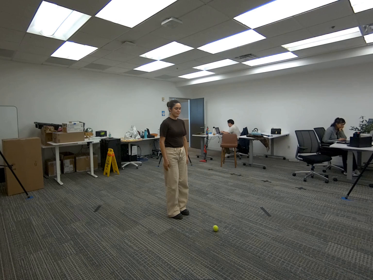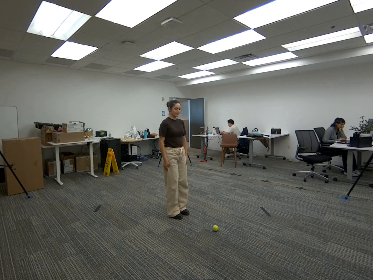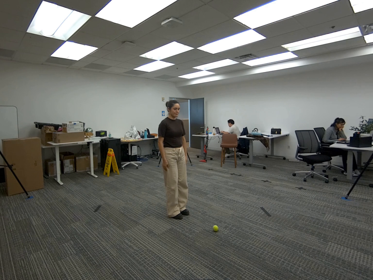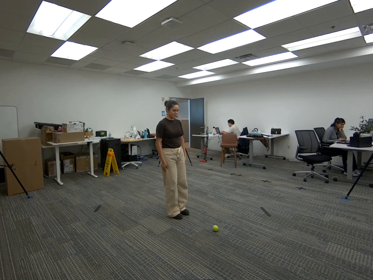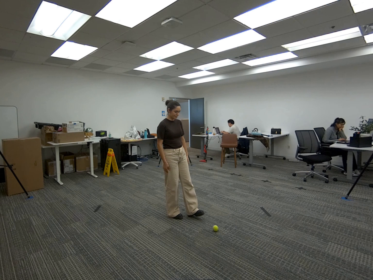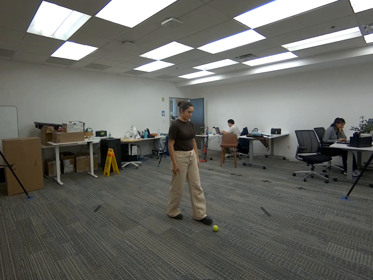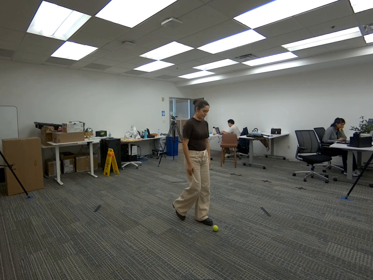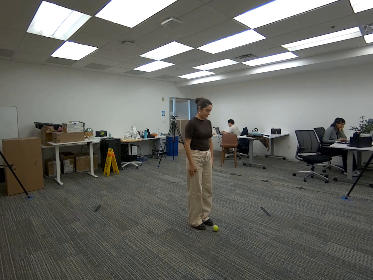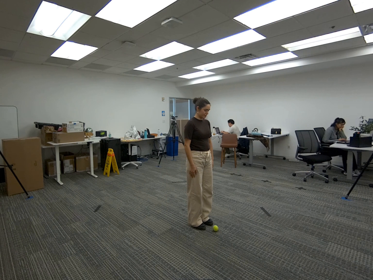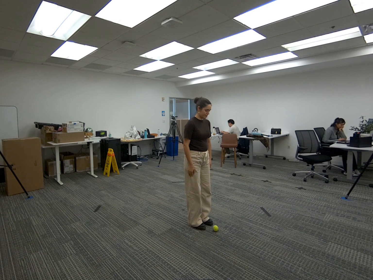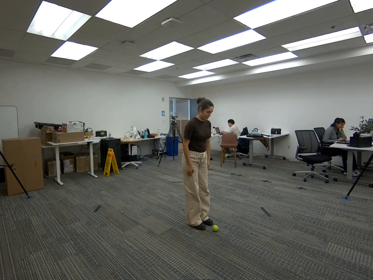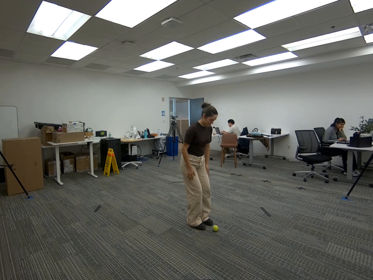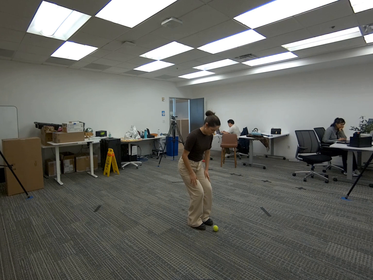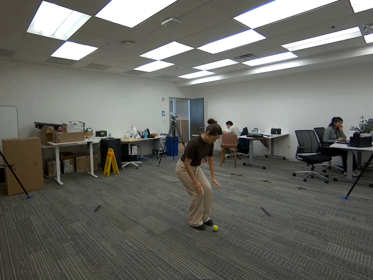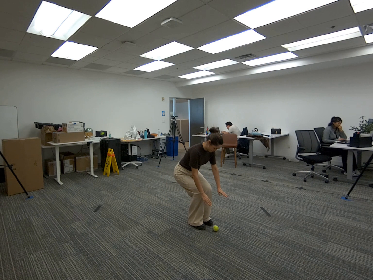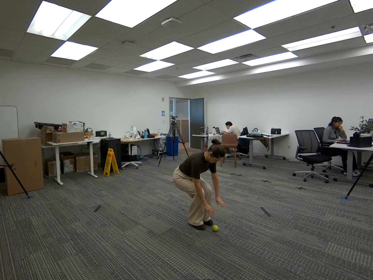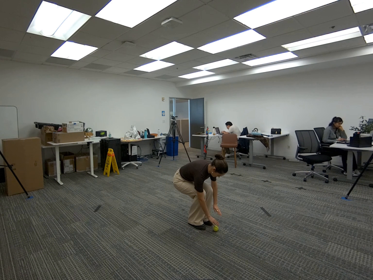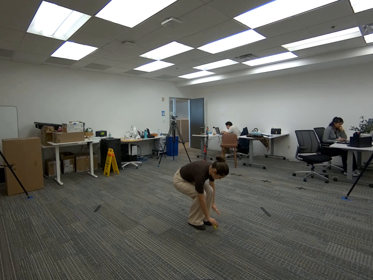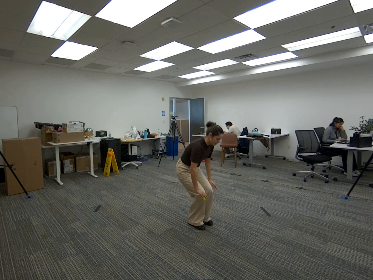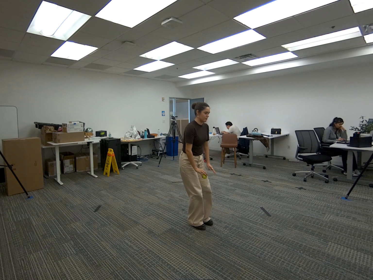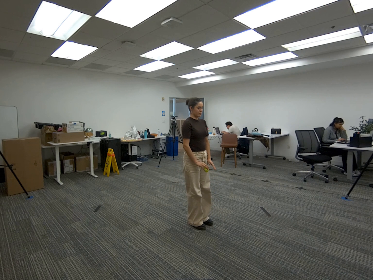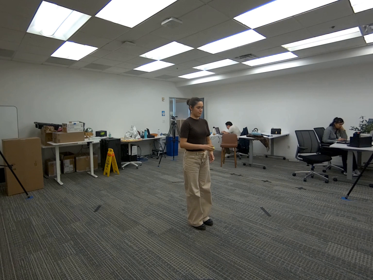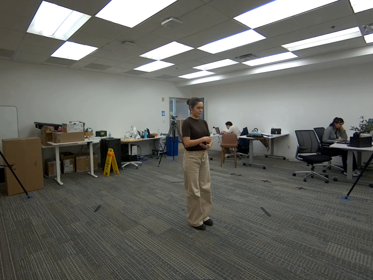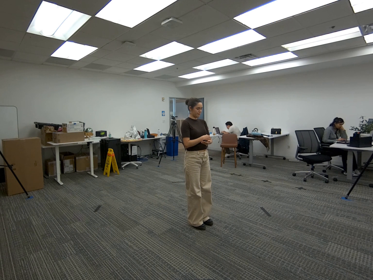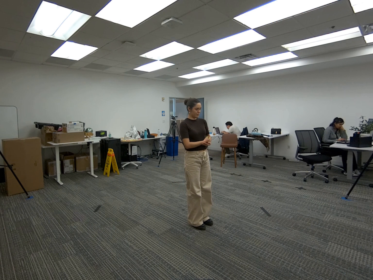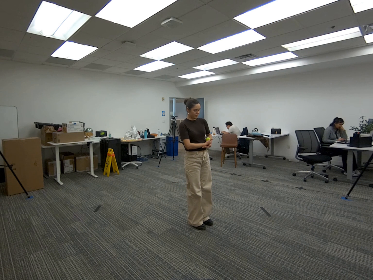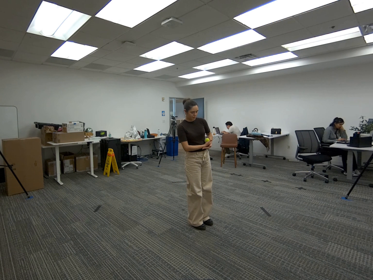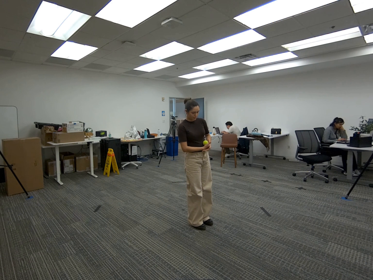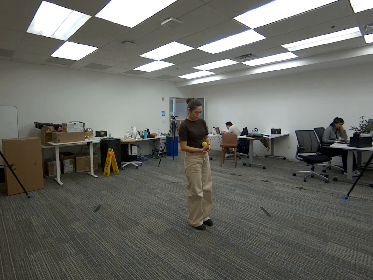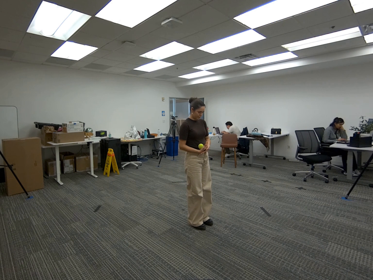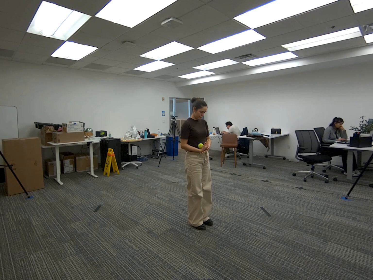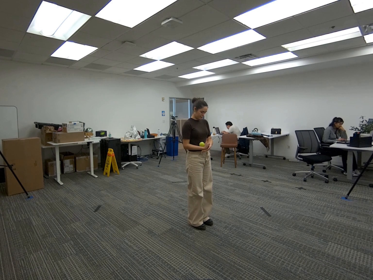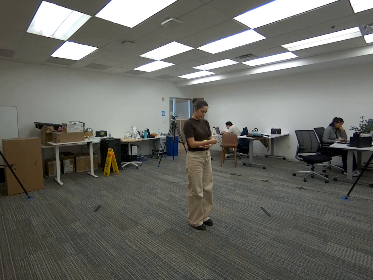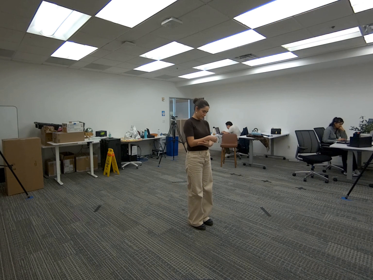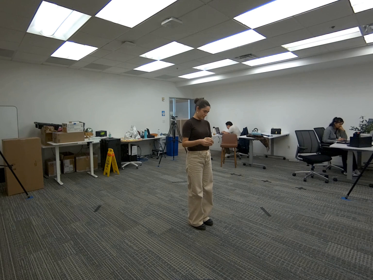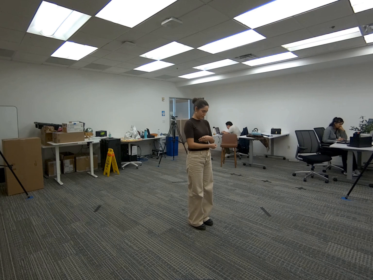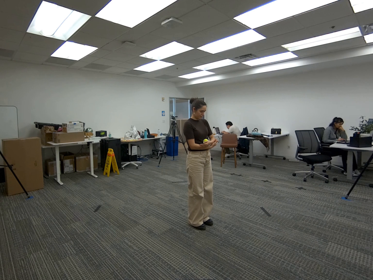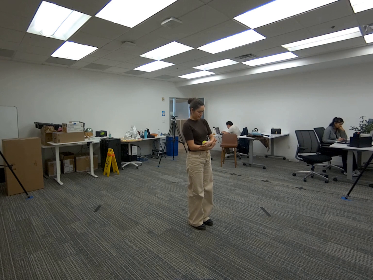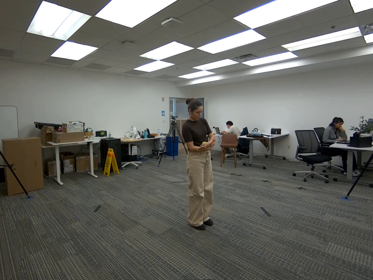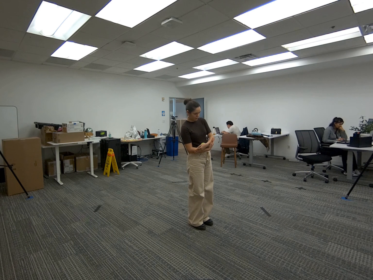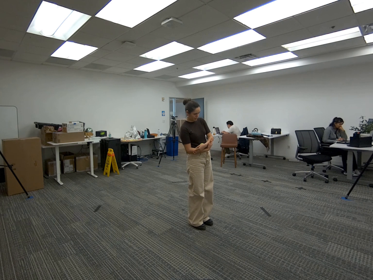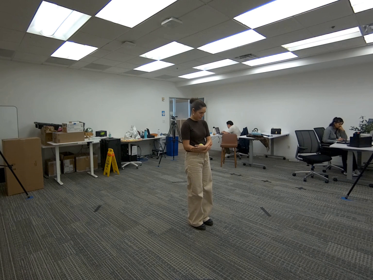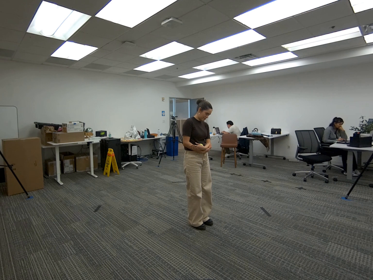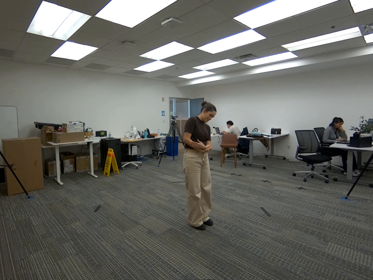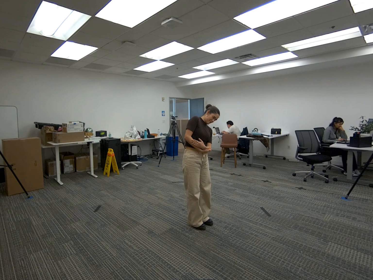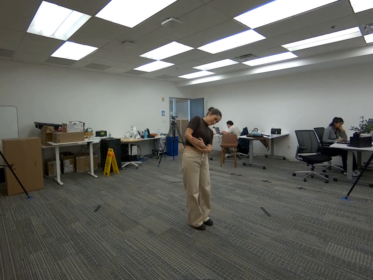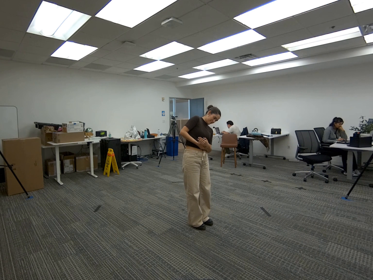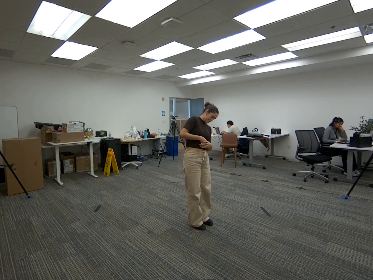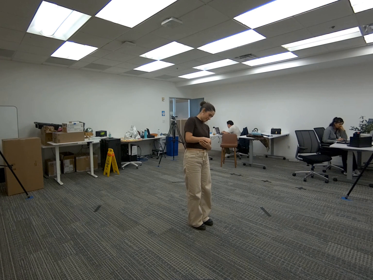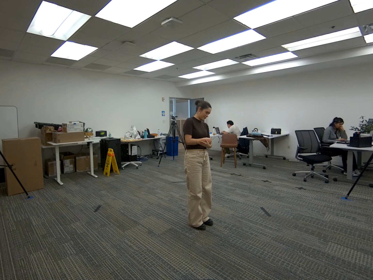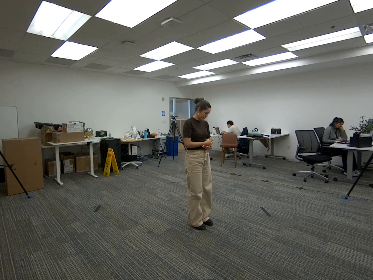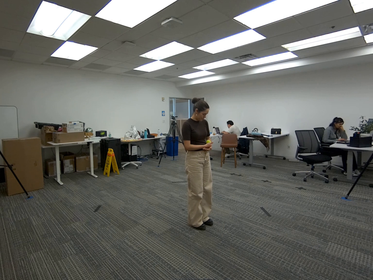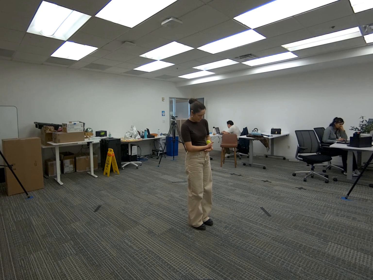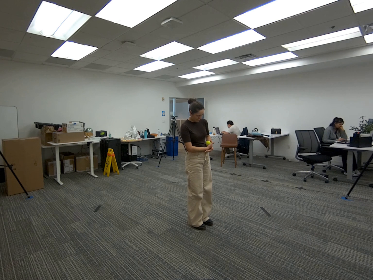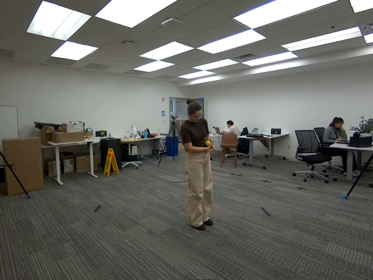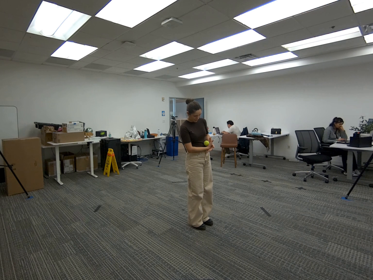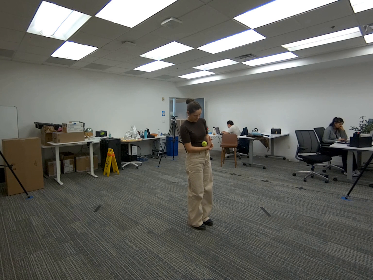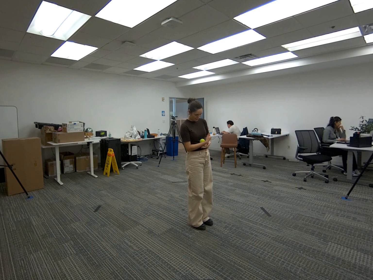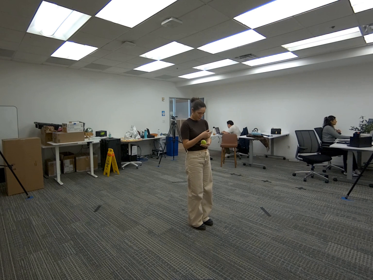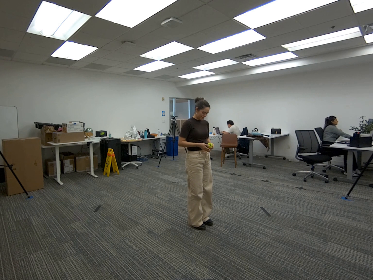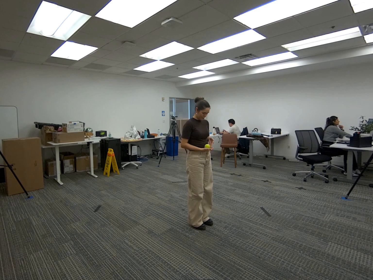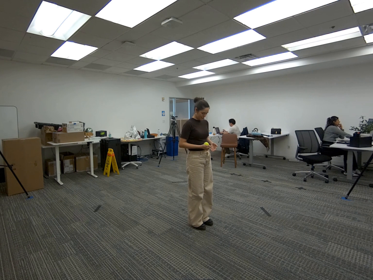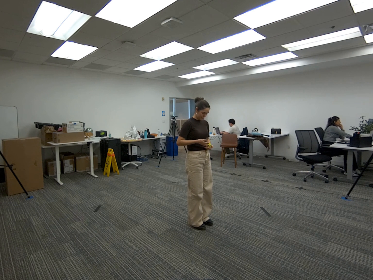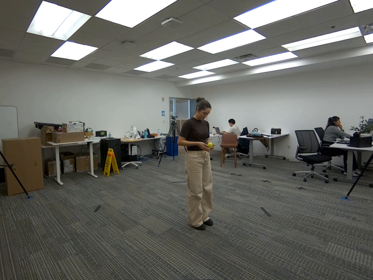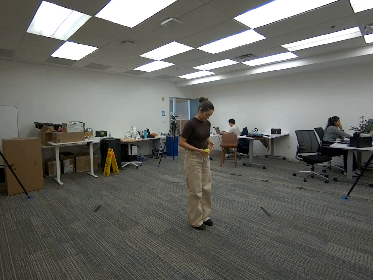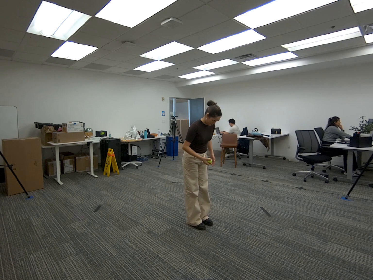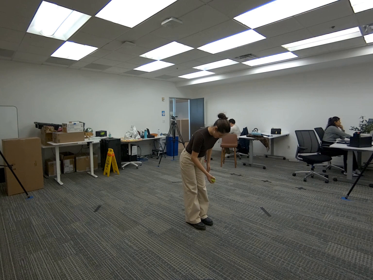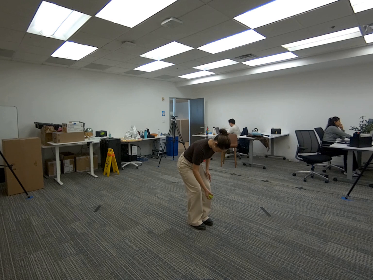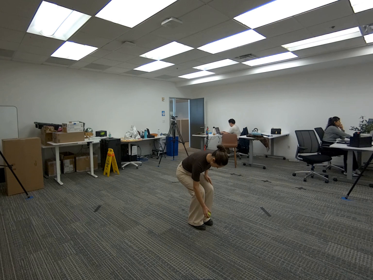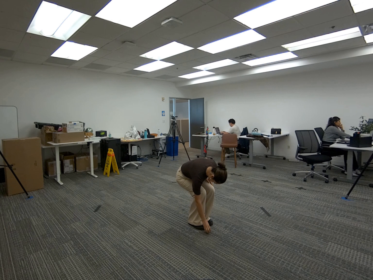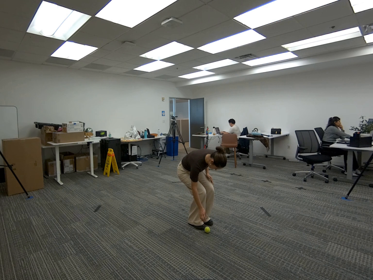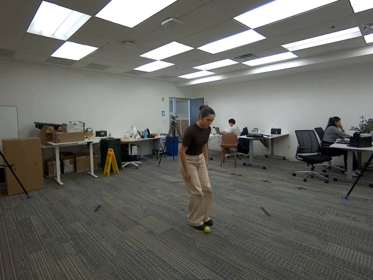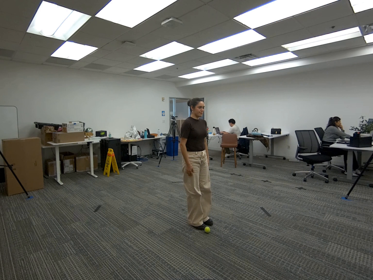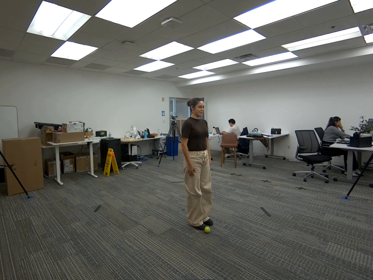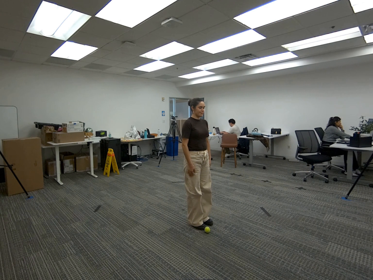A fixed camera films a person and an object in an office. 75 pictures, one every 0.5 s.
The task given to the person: Walk over to the tennis ball and pick up the tennis ball and roll the tennis ball over you arms/hands. Place the tennis ball on the ground.
